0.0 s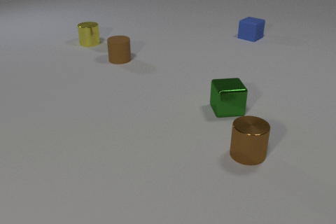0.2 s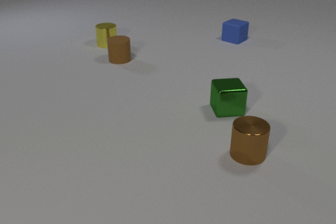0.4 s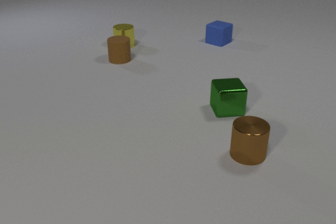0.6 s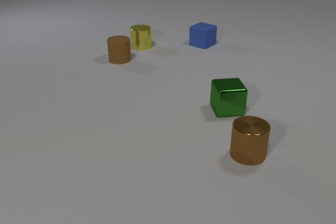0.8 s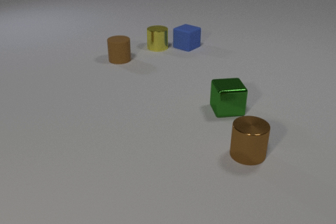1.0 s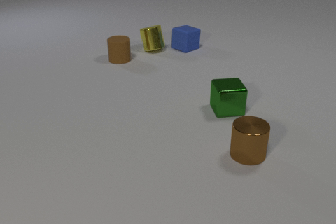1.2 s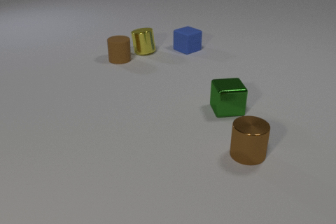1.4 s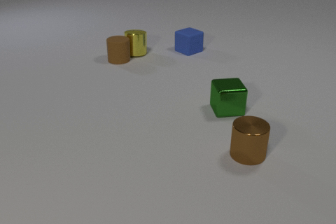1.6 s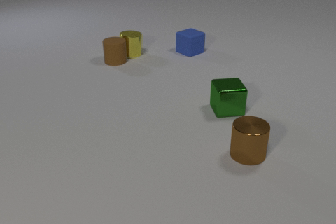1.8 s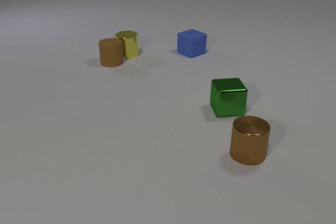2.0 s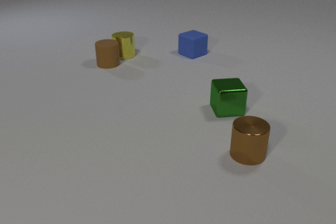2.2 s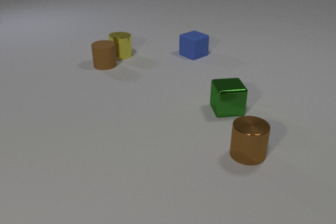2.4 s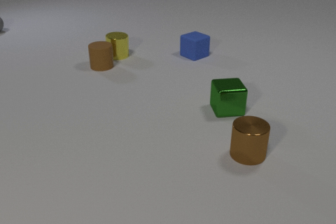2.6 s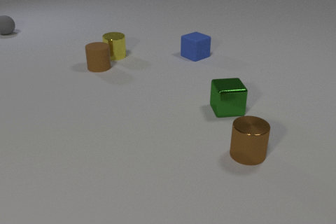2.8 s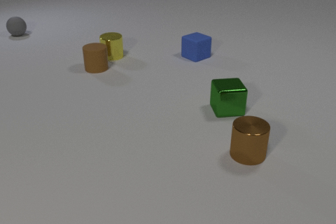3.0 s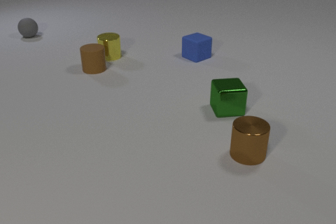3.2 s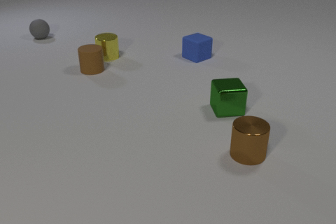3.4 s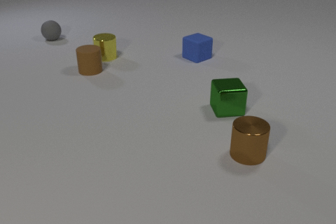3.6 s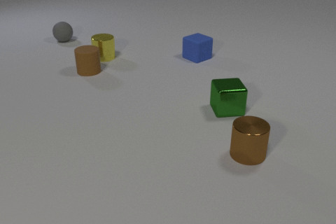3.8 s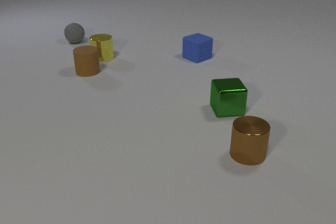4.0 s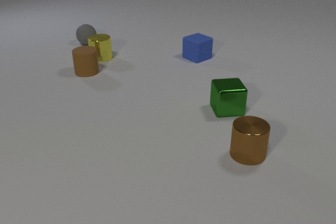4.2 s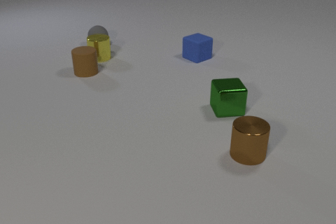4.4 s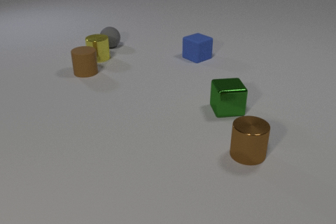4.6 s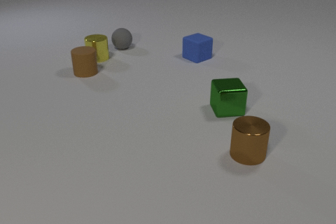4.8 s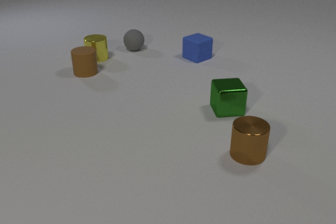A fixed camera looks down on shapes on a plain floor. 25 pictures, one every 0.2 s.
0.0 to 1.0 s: The yellow metal cylinder slides to the right and toward the camera. The blue rubber cube slides to the left and toward the camera. The yellow metal cylinder and the blue rubber cube collide.
1.0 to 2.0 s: The yellow metal cylinder slides to the left and toward the camera. The blue rubber cube slides toward the camera and to the right. The brown rubber cylinder slides to the left and toward the camera. The yellow metal cylinder and the brown rubber cylinder collide.
2.0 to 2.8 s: The yellow metal cylinder slides to the left. The blue rubber cube slides toward the camera. The brown rubber cylinder slides to the left and toward the camera. The gray rubber sphere comes in at the left edge, rolls to the right and toward the camera.
2.8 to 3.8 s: The yellow metal cylinder slides to the left. The brown rubber cylinder slides to the left and toward the camera. The gray rubber sphere rolls to the right and toward the camera.
3.8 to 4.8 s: The yellow metal cylinder slides to the left. The gray rubber sphere rolls to the right and toward the camera.
What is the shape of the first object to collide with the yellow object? cube.
How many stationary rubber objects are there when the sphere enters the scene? 0.
How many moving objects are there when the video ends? 2.
